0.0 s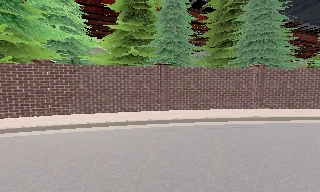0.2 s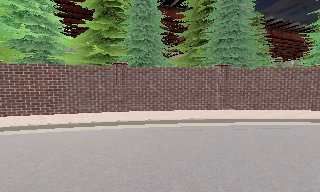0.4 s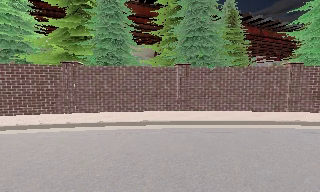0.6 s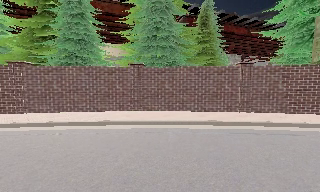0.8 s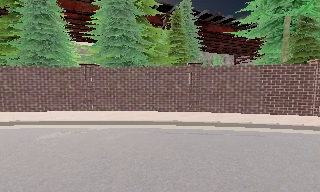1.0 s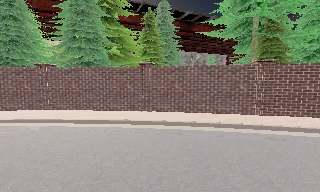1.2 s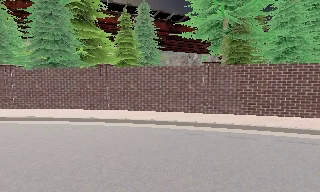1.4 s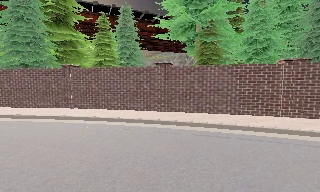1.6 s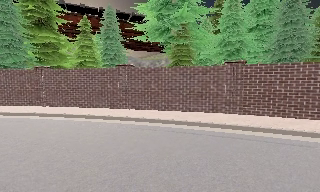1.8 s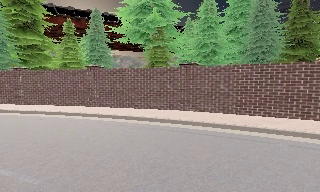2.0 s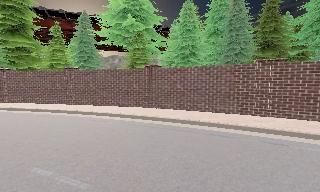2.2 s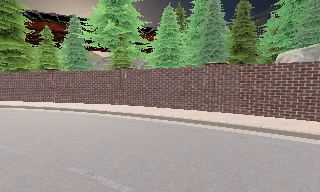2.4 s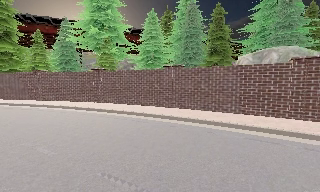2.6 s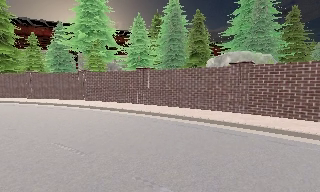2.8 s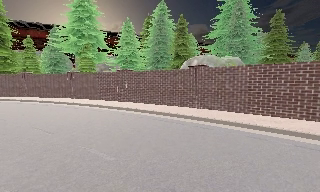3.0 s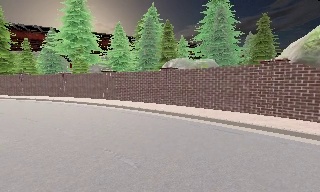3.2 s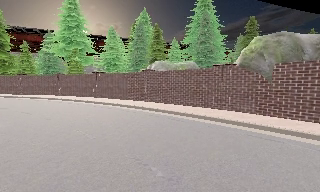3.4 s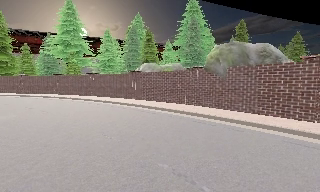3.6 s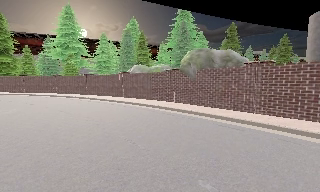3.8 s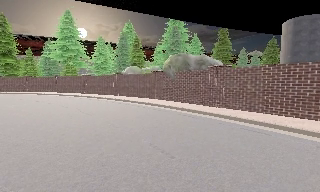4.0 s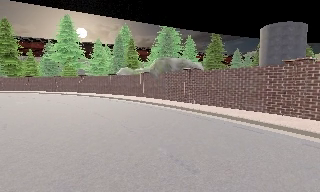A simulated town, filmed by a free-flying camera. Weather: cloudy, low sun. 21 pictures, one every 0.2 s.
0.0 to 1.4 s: The camera travels to its right, about 17 m, so close, fixed things drift to the left.
1.4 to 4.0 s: The camera travels to its right and backward, about 30 m, so close, fixed things drift to the left.
The film runs backward here.
